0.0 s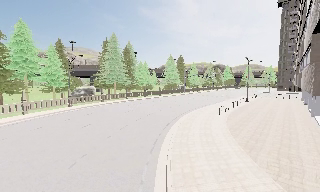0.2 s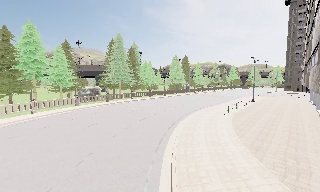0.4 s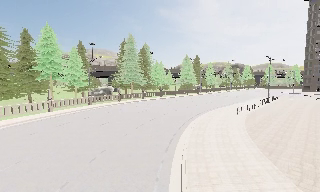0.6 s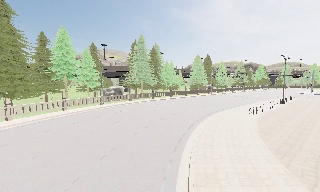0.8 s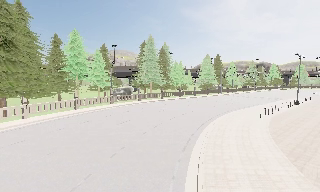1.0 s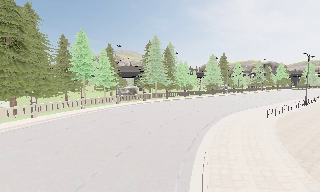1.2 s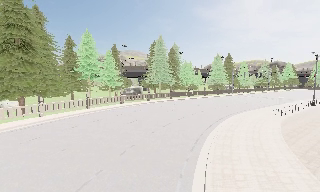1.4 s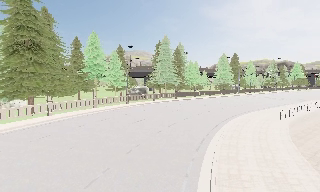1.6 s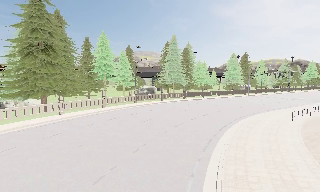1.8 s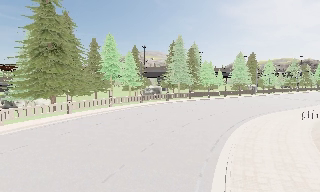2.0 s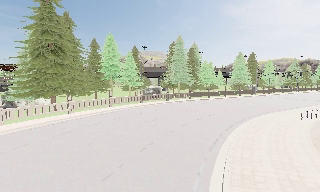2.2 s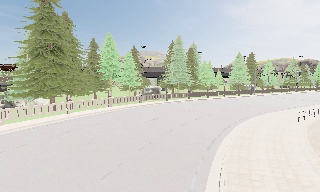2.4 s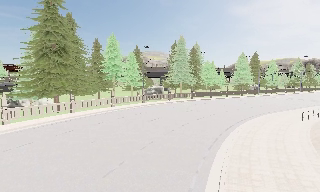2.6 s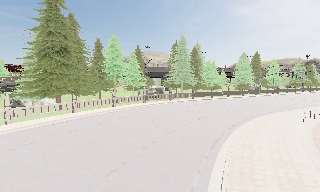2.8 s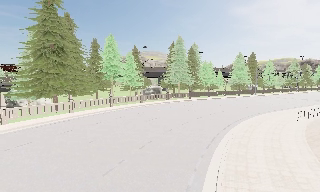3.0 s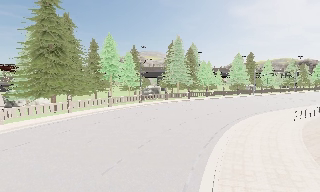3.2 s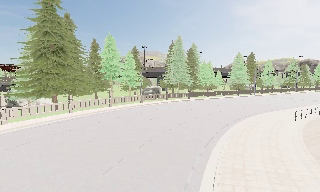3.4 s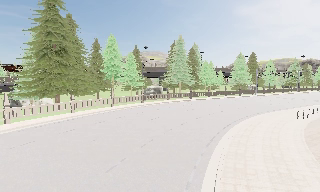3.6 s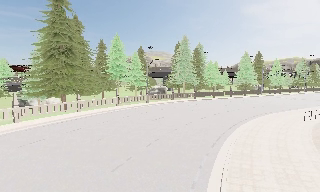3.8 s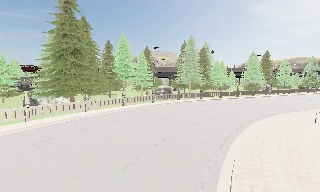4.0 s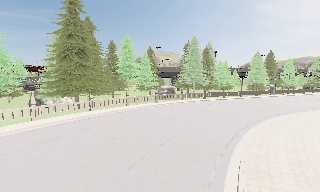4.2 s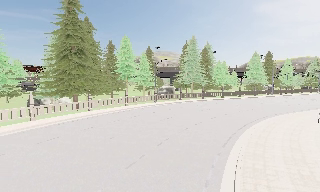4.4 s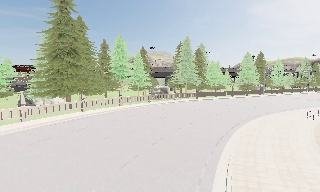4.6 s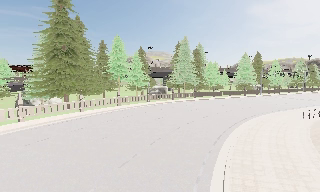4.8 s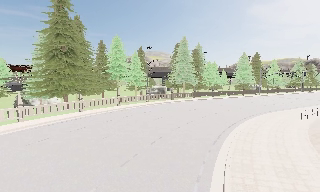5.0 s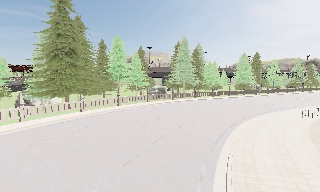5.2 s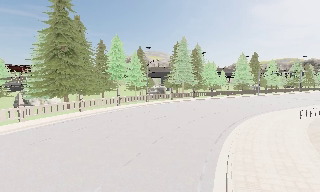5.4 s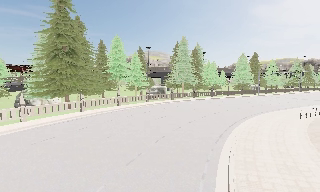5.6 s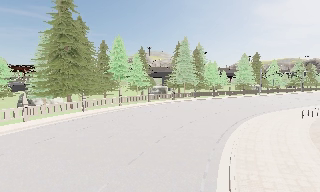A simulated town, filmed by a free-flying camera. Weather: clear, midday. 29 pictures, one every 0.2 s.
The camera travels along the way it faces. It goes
backward.
0.0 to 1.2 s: The scene slides to the right, as the camera pans about 15 degrees to its left.
1.2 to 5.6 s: The camera travels backward and to its left, about 1.5 m, so what stands in front gets smaller.
The film runs backward here.
